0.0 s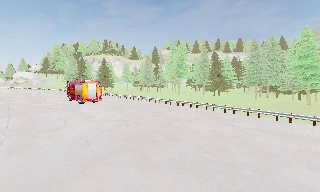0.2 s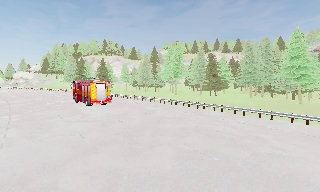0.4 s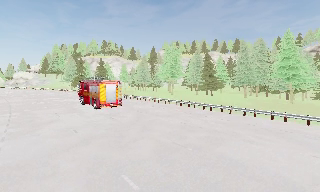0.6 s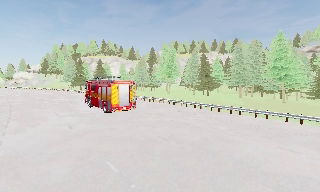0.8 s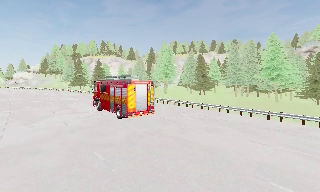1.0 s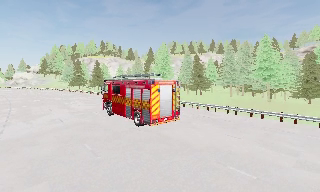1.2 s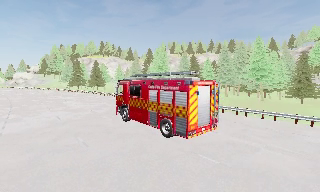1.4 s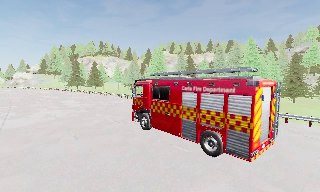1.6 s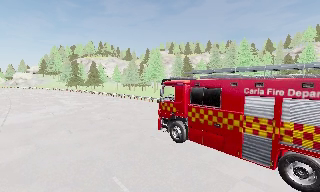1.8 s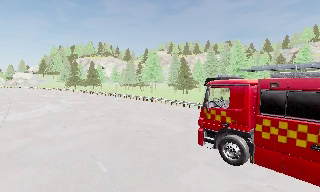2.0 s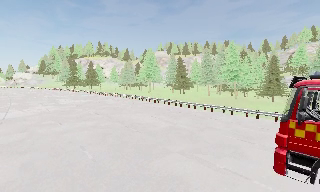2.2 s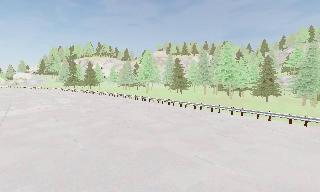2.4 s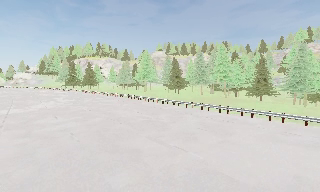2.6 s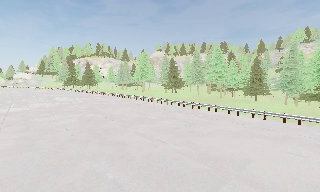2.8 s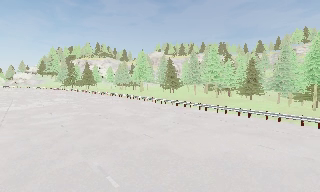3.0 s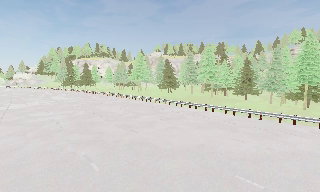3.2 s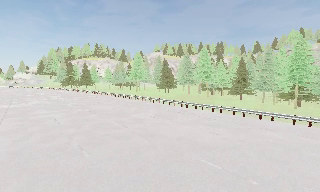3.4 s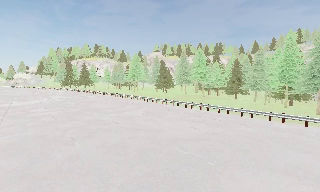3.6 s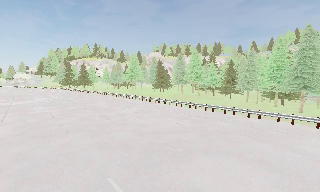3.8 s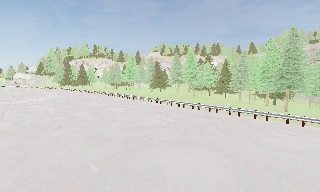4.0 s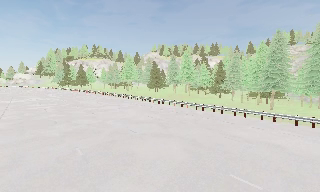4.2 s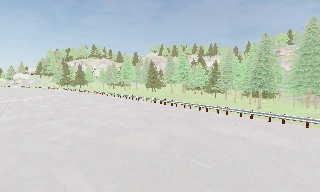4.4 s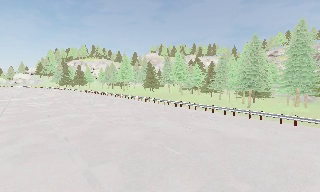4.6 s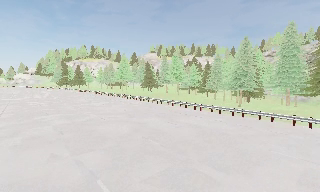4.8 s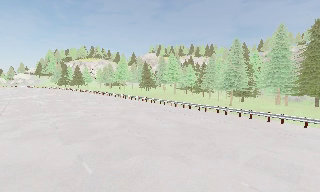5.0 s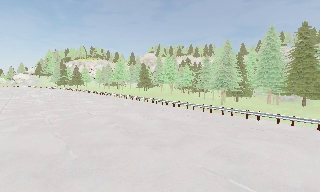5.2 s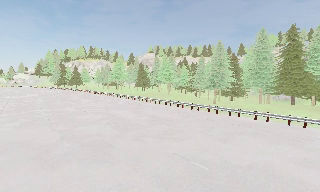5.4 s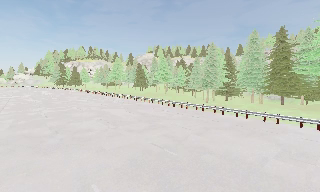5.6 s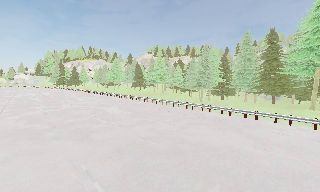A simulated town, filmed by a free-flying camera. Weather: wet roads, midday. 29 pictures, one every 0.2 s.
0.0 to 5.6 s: The camera travels backward and to its right, about 40 m, so what stands in front gets smaller.
The film runs backward here.
